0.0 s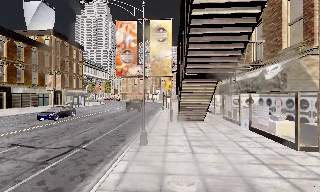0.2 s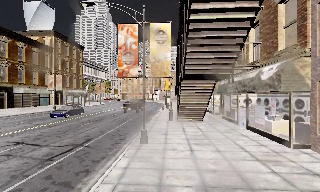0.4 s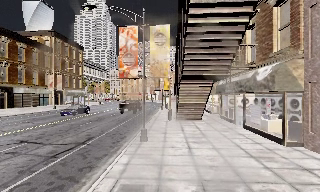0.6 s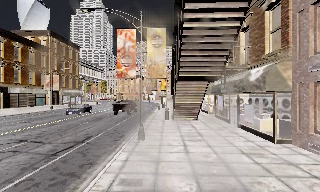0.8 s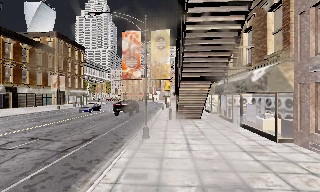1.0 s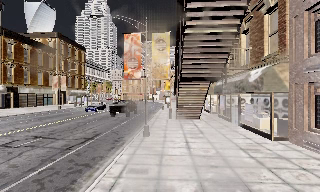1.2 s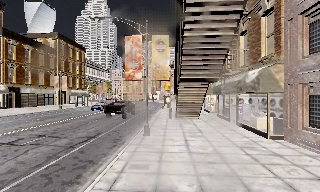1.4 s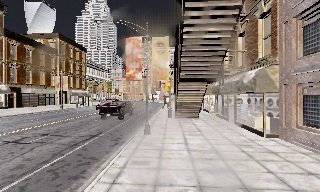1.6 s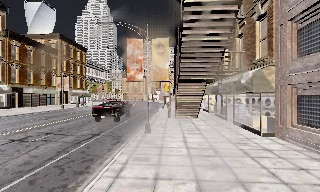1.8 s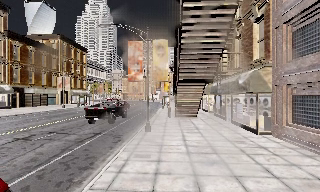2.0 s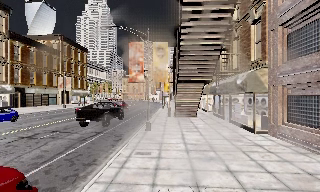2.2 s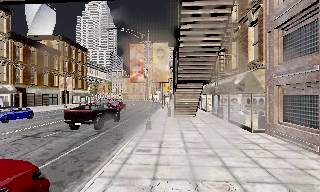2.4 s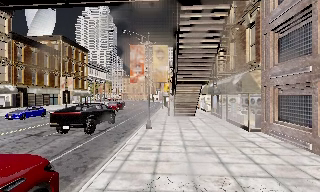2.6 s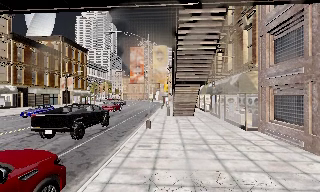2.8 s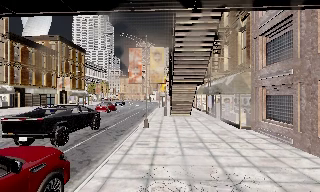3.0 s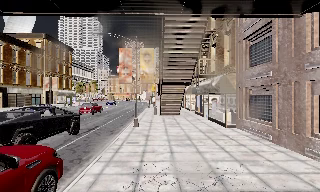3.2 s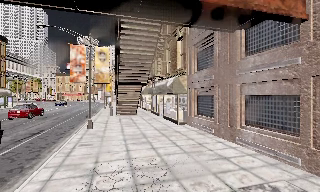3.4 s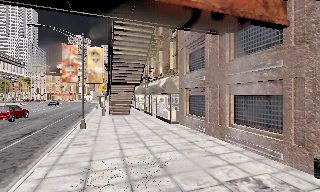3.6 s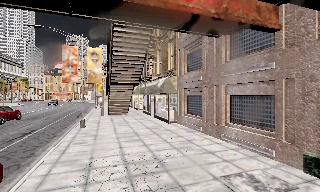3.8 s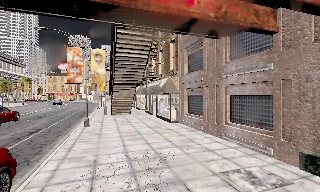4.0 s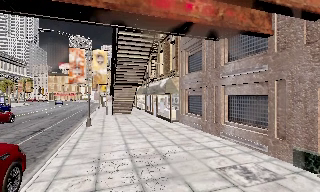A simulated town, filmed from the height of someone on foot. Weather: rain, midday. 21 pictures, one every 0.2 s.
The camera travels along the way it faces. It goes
backward.
0.0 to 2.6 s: The camera travels backward, about 4.5 m, so what stands in front gets smaller.
2.6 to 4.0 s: The camera swings to its right by about 20 degrees, and the scene slides to the left. It travels backward, about 2 m, so what stands in front gets smaller.
The film runs backward here.
